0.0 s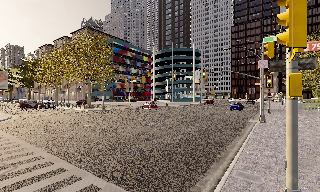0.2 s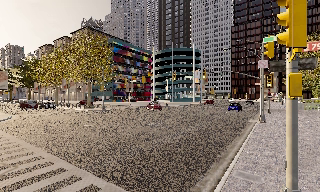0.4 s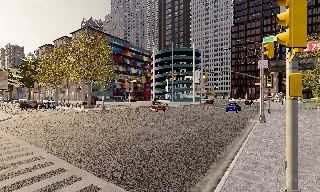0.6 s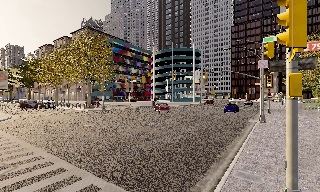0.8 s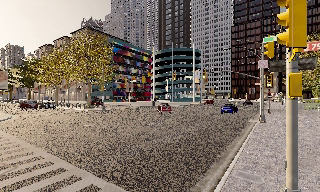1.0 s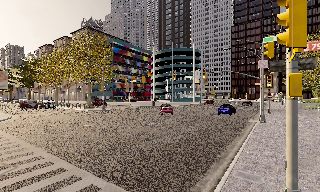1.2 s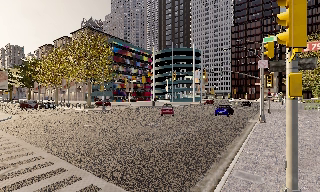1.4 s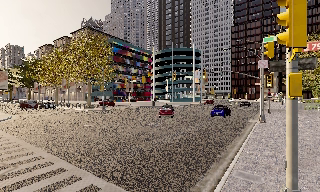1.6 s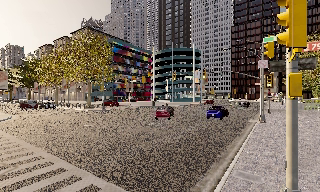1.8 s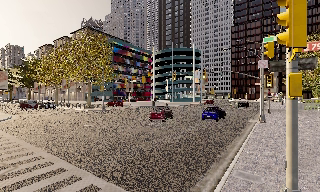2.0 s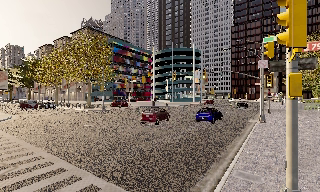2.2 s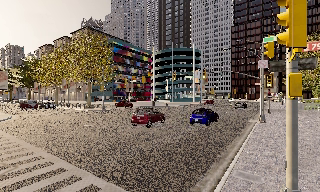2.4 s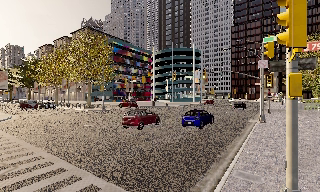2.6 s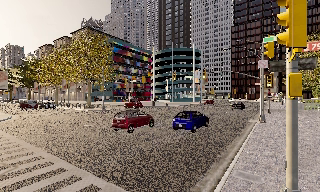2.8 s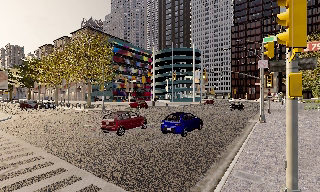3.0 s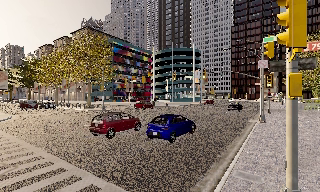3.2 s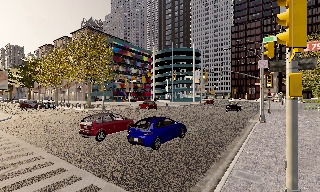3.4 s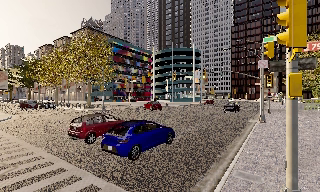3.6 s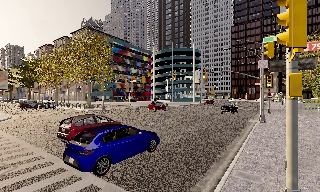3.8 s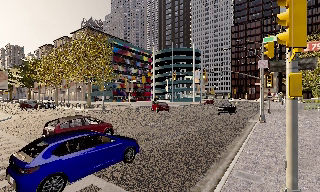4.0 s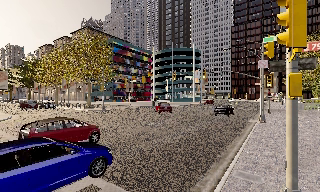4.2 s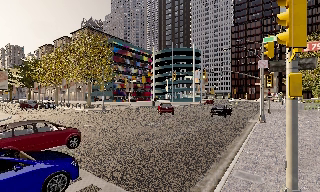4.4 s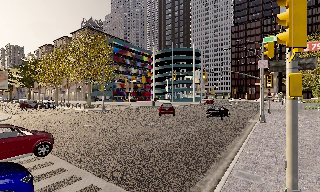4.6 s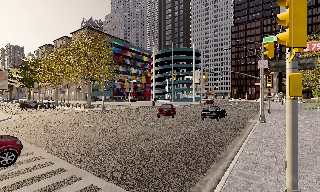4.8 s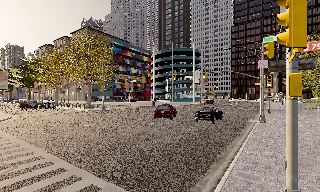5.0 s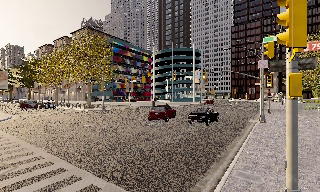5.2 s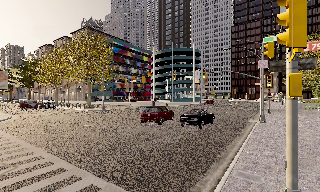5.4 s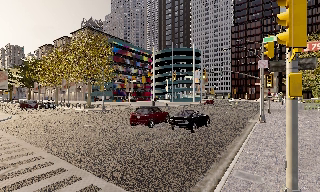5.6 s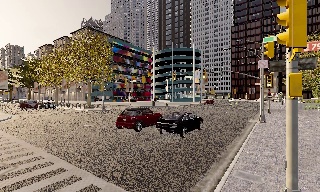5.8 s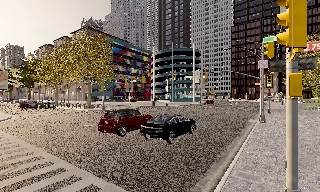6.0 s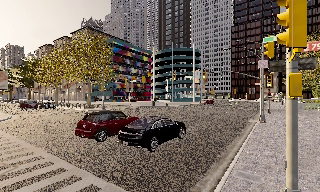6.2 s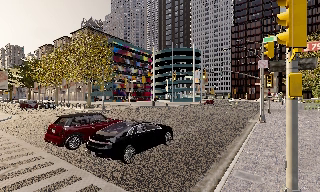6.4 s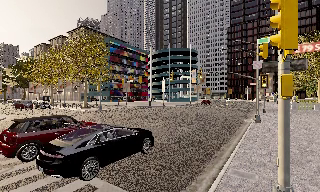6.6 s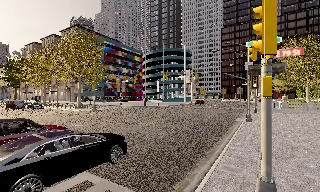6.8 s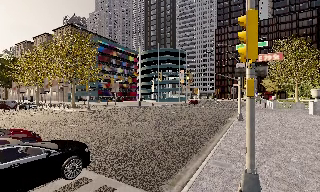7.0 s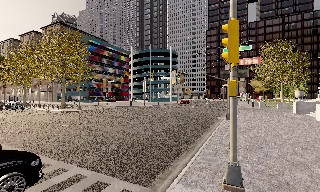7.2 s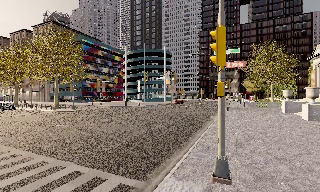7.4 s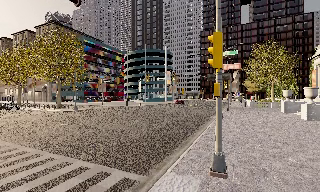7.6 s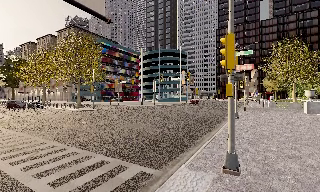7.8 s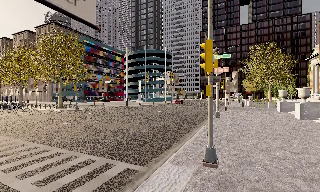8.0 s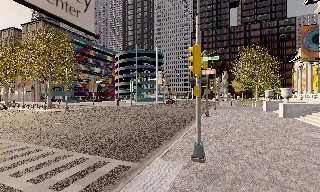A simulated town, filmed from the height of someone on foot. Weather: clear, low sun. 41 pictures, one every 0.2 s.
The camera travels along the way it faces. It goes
backward.
0.0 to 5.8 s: The camera keeps its place and its aim.
5.8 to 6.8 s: The camera travels backward, about 0.5 m, so what stands in front gets smaller. It gains speed.
6.8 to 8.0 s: The camera travels backward, about 2 m, so what stands in front gets smaller.
The film runs backward here.
